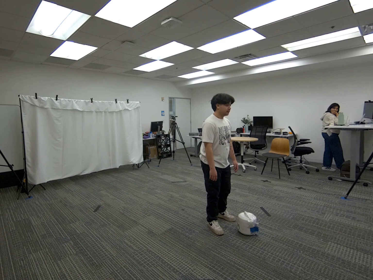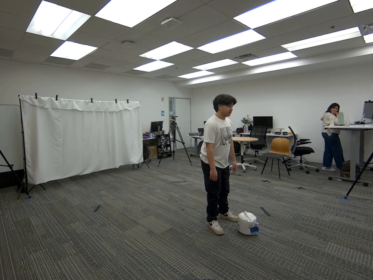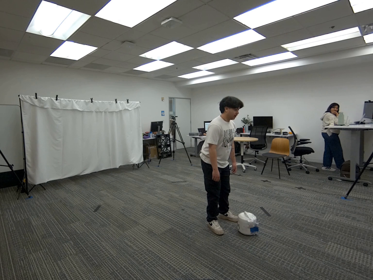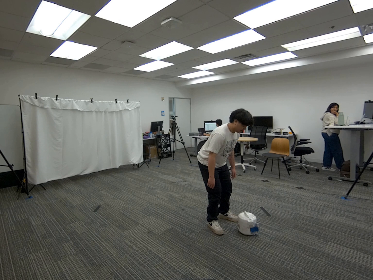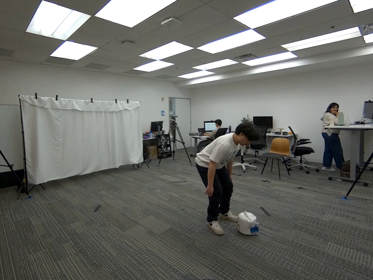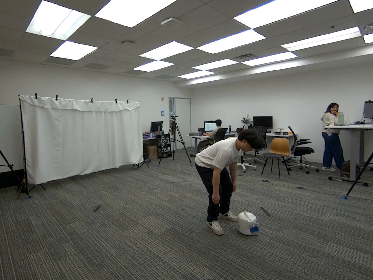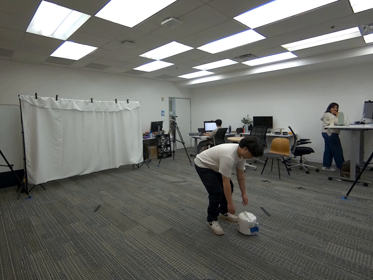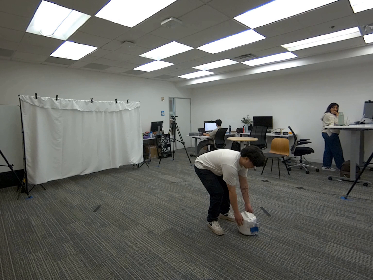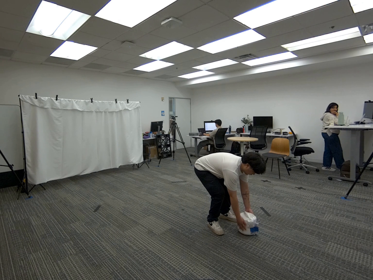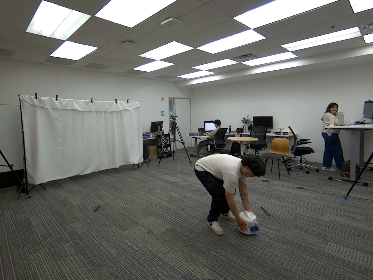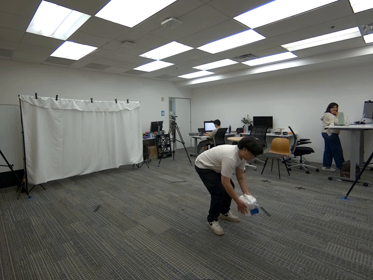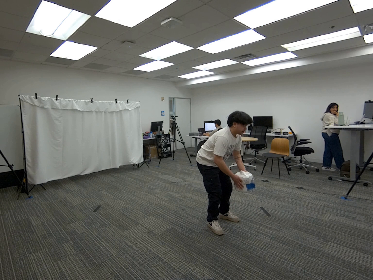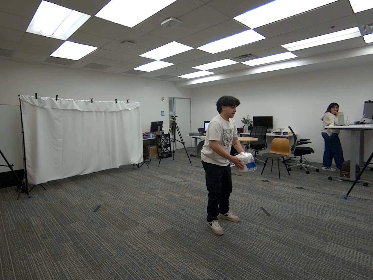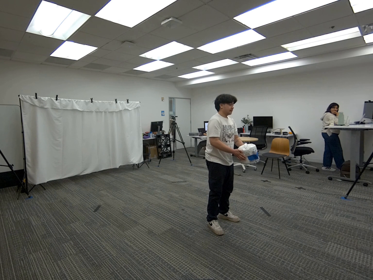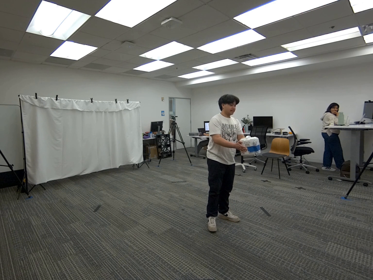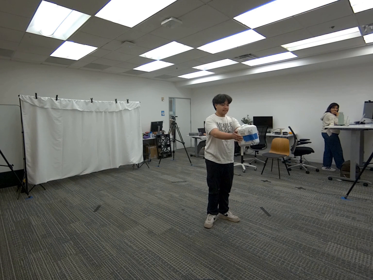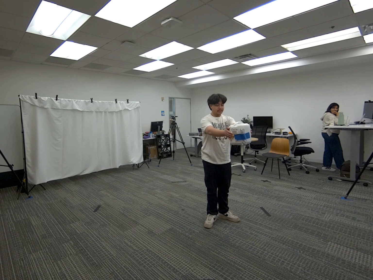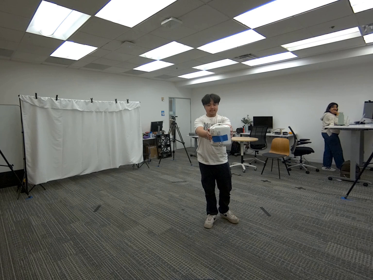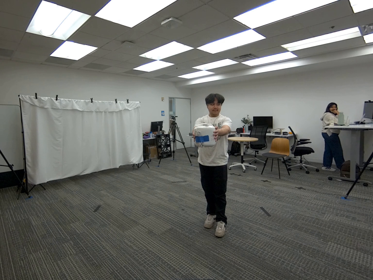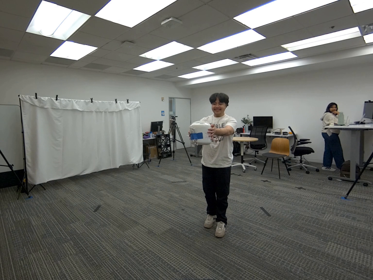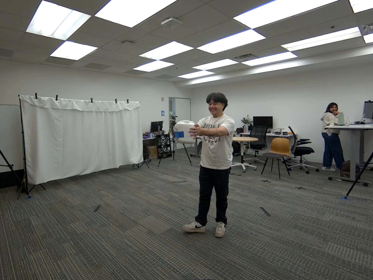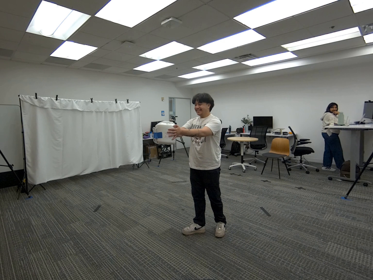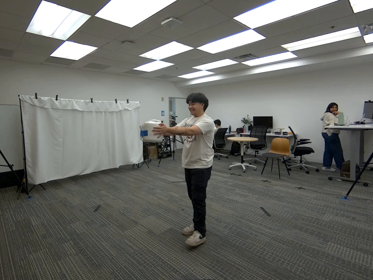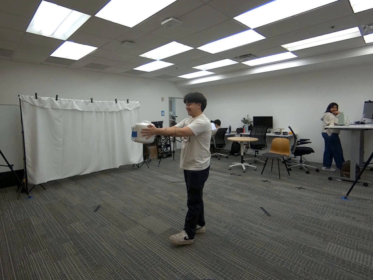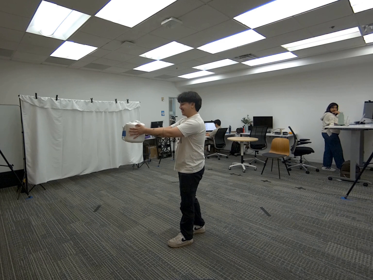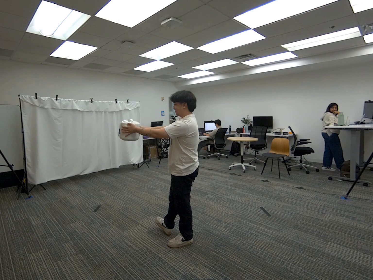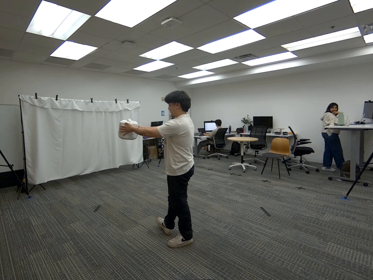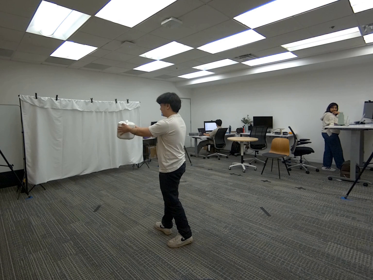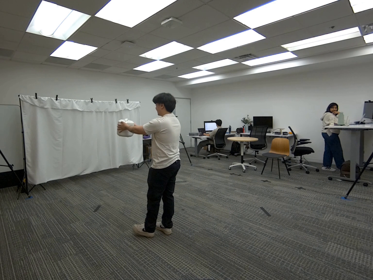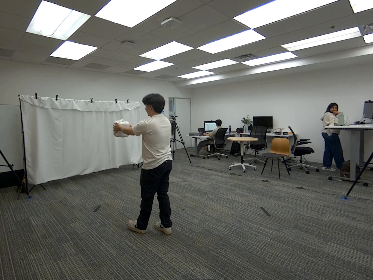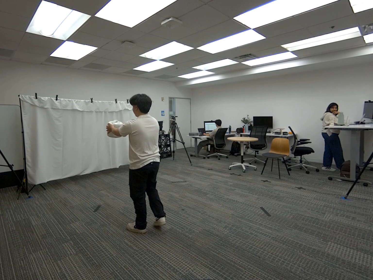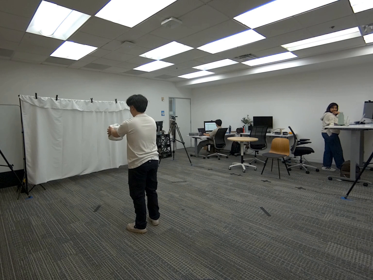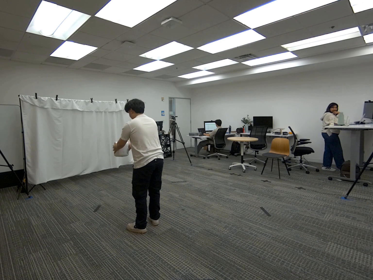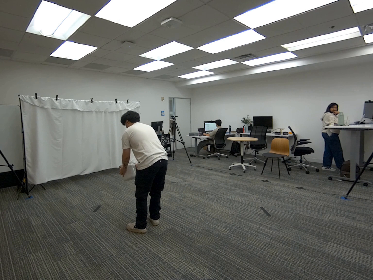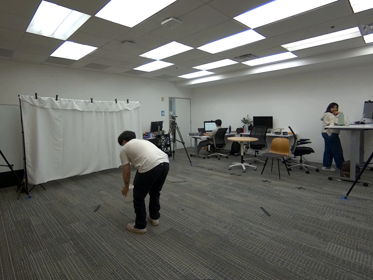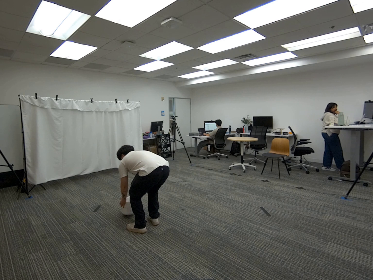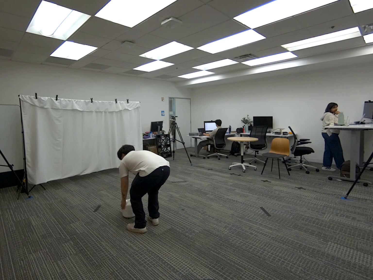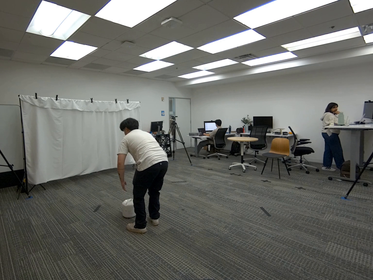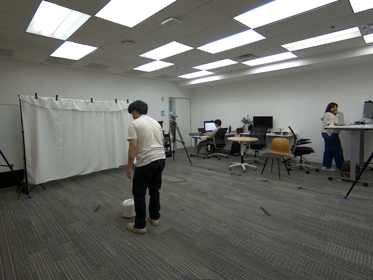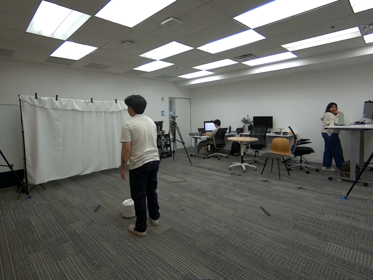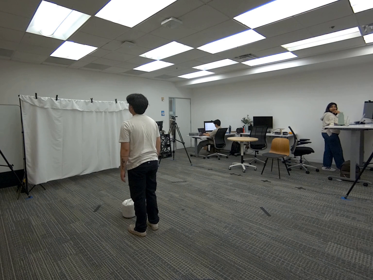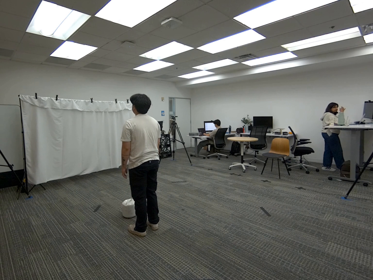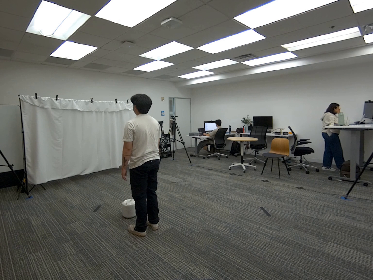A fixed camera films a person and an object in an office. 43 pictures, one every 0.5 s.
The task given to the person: Walk over to the rice cooker on the ground and pick up the rice cooker using both hands and walk within the bounding area with the rice cooker extended infront of you. Placce on the ground when complete.
